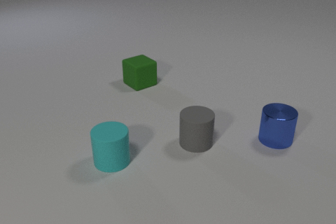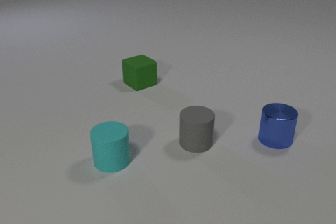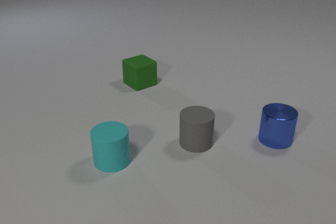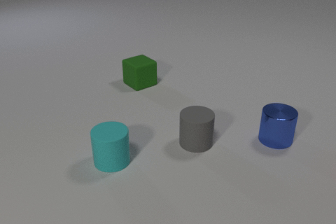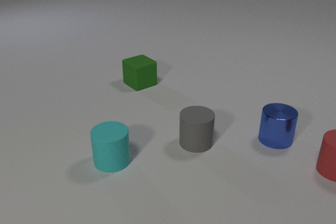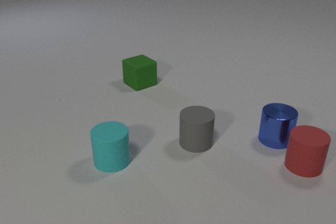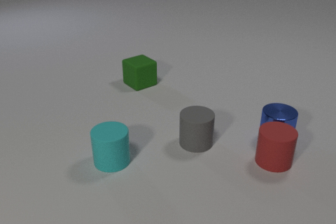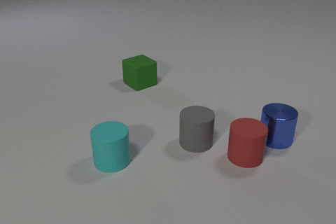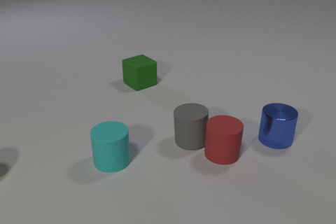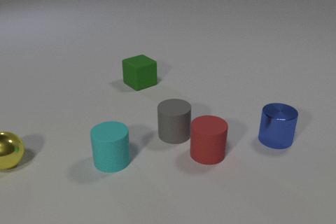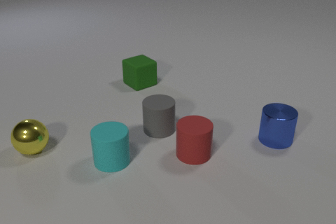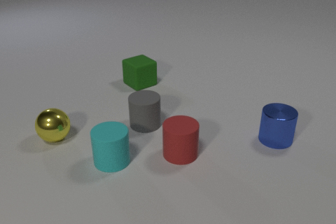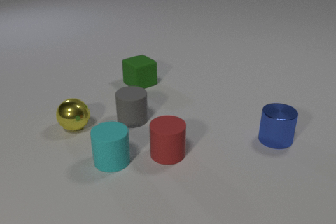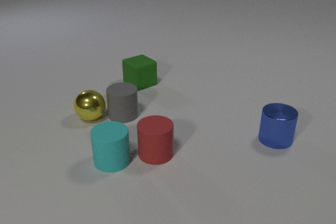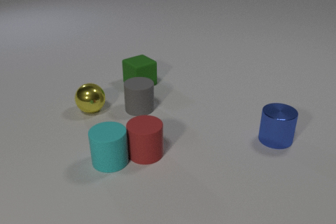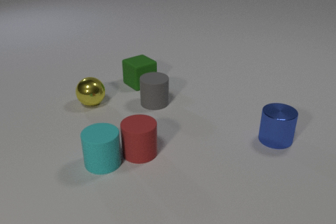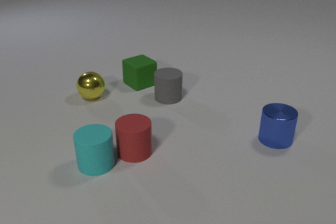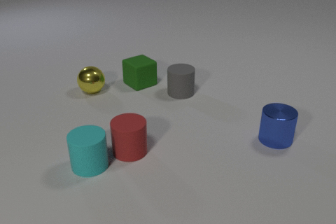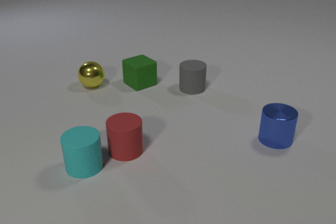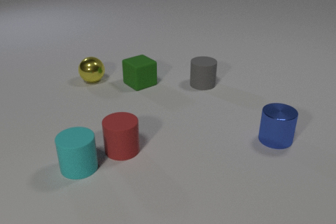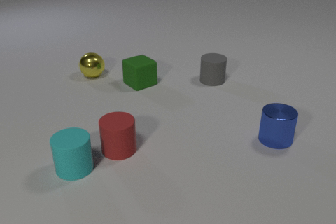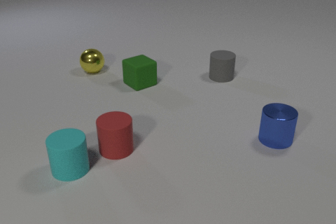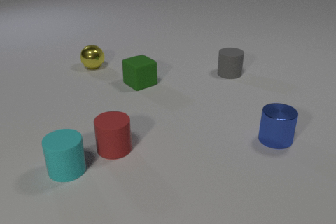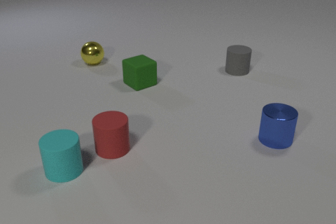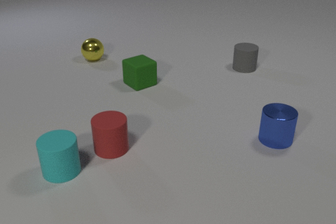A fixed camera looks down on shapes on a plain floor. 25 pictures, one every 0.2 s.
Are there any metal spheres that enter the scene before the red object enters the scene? no.
Are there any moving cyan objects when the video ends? yes.
What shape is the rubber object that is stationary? cube.
0.0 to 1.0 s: The red rubber cylinder comes in at the right edge, slides to the left.
1.0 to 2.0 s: The red rubber cylinder slides to the left. The gray rubber cylinder slides to the left and away from the camera. The yellow metal sphere comes in at the left edge, rolls to the right and away from the camera. The red rubber cylinder and the gray rubber cylinder collide.
2.0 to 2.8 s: The red rubber cylinder slides to the left. The gray rubber cylinder slides away from the camera and to the left. The yellow metal sphere rolls away from the camera and to the right. The gray rubber cylinder and the yellow metal sphere collide. The red rubber cylinder and the cyan rubber cylinder collide.
2.8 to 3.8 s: The red rubber cylinder slides to the left. The gray rubber cylinder slides to the right and away from the camera. The cyan rubber cylinder slides to the left. The yellow metal sphere rolls away from the camera.
3.8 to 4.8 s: The red rubber cylinder slides to the left. The gray rubber cylinder slides away from the camera and to the right. The cyan rubber cylinder slides to the left. The yellow metal sphere rolls away from the camera.
